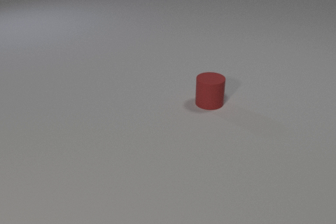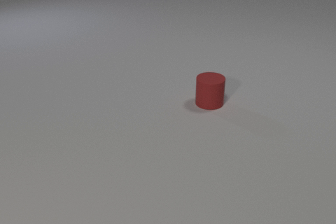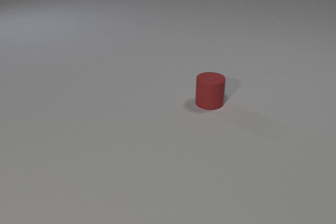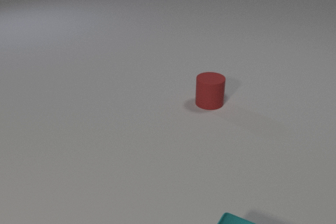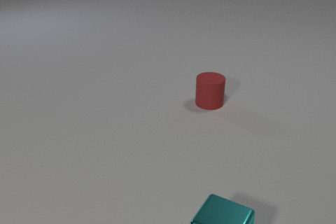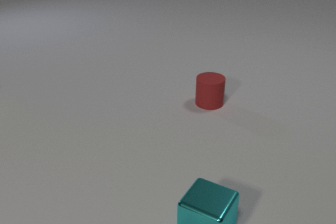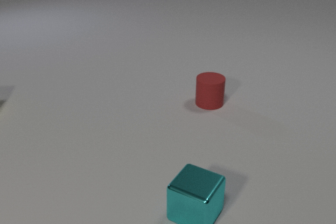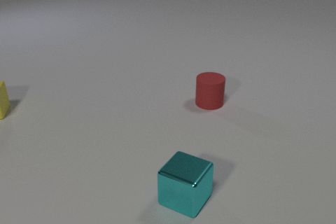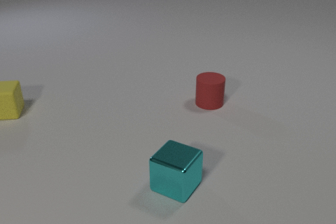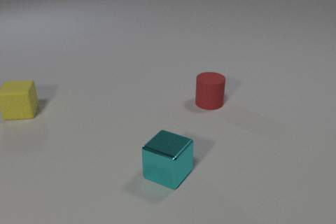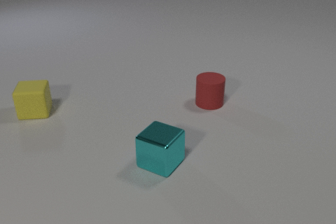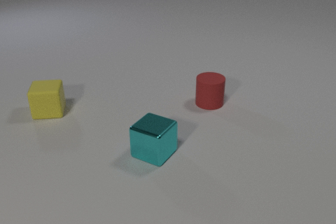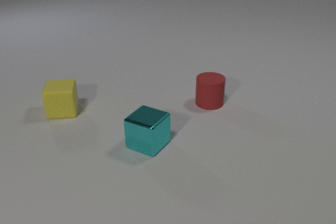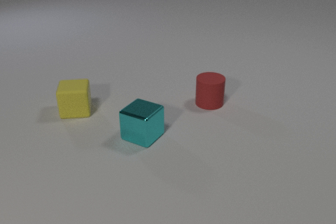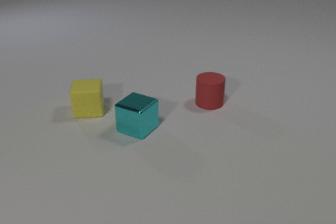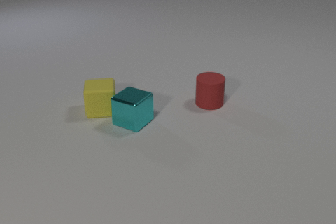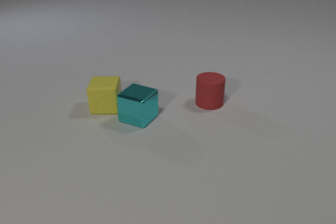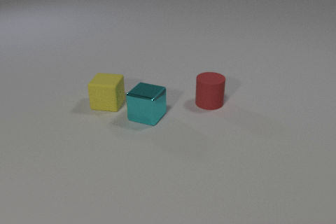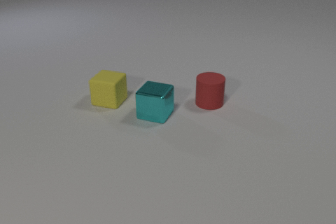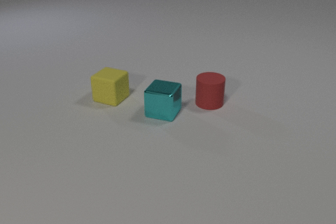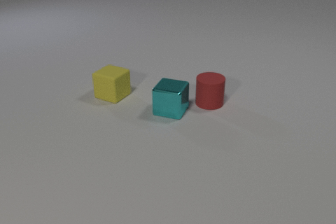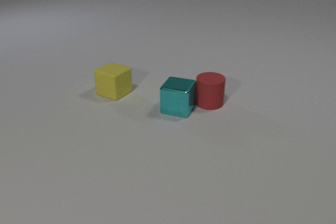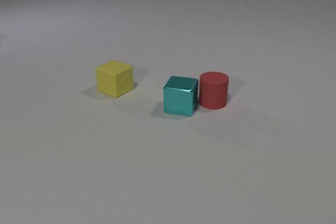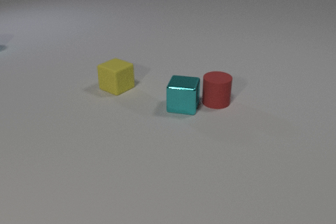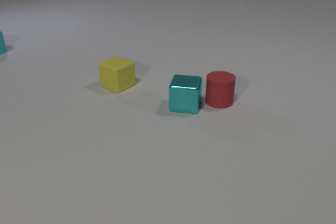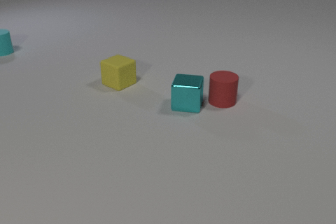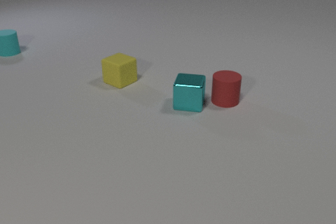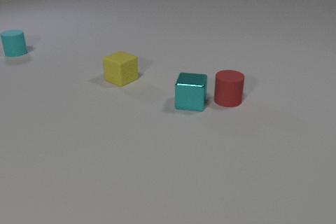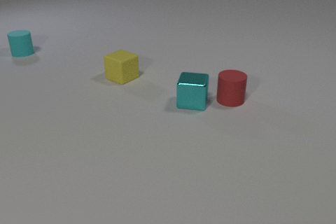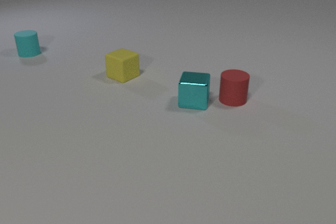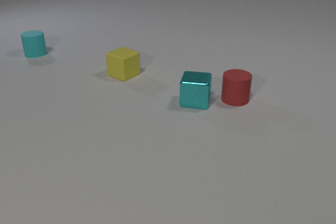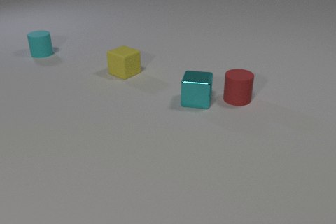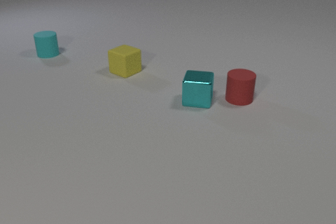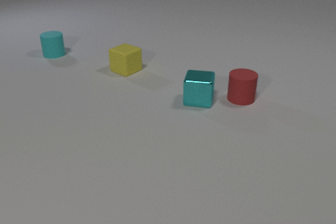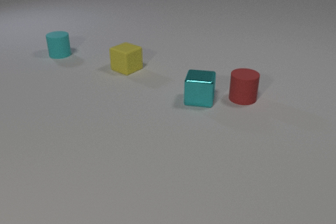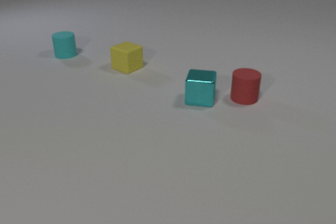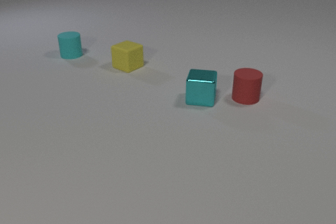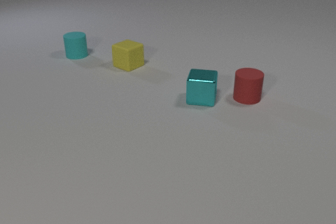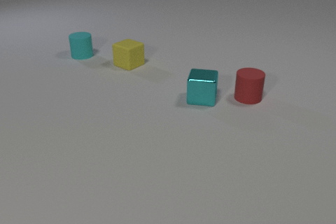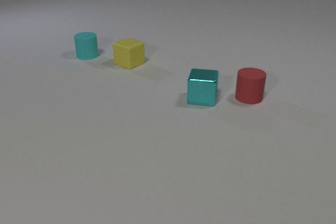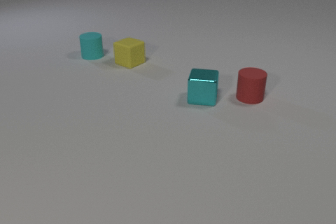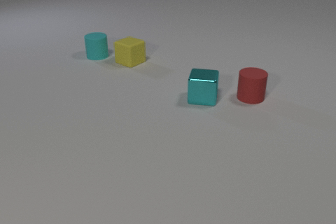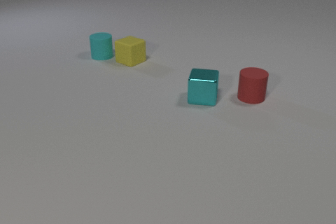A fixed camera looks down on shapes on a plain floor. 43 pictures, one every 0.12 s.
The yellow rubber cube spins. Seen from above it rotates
clockwise.
The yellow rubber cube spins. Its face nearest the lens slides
to the left.
0.00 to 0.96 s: The cyan metal cube comes in at the bottom edge, slides away from the camera and to the left. The yellow rubber cube comes in at the left edge, slides to the right.
0.96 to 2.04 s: The cyan metal cube slides away from the camera. The yellow rubber cube slides to the right. The cyan metal cube and the yellow rubber cube collide.
2.04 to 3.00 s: The cyan metal cube slides to the right and away from the camera. The yellow rubber cube slides away from the camera, spins so that its near face slides to the left, clockwise seen from above. The red rubber cylinder slides to the right. The cyan rubber cylinder comes in at the left edge, slides to the right and toward the camera. The cyan metal cube and the red rubber cylinder collide.
3.00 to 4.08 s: The cyan metal cube slides to the right and away from the camera. The yellow rubber cube slides away from the camera. The red rubber cylinder slides to the right and away from the camera. The cyan rubber cylinder slides to the right and toward the camera.
4.08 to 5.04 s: The yellow rubber cube slides away from the camera. The red rubber cylinder slides to the right. The cyan rubber cylinder slides to the right.
How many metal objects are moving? 1.
How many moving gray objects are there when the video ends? 0.
What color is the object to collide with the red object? cyan.
